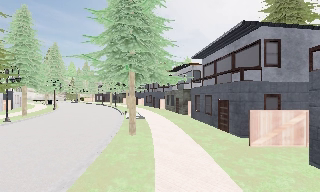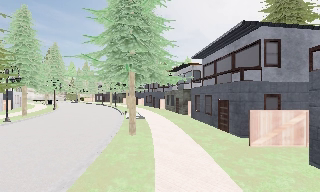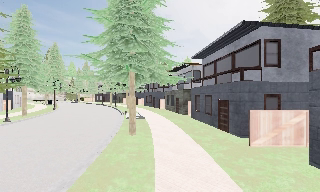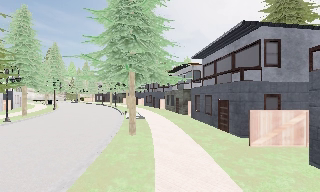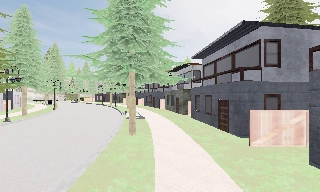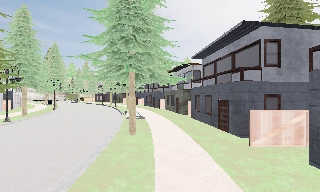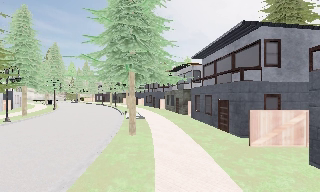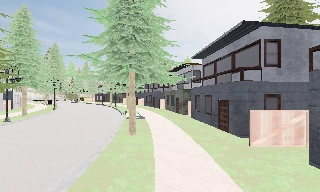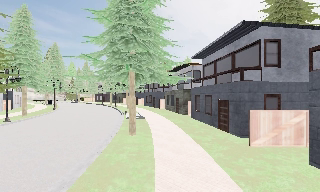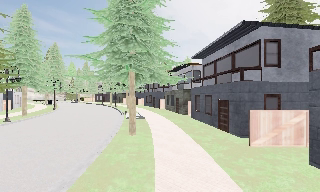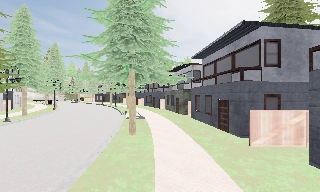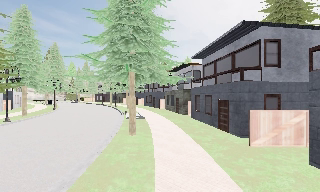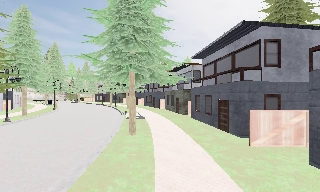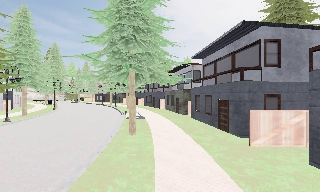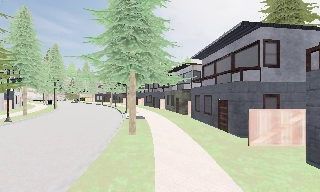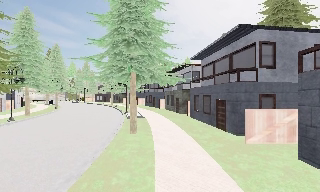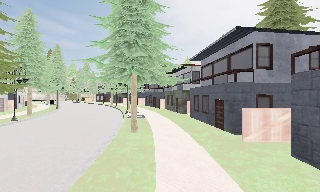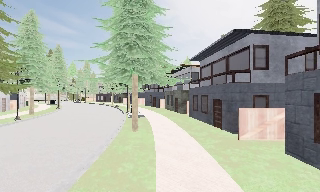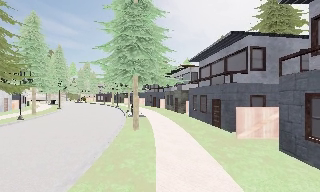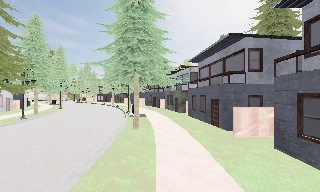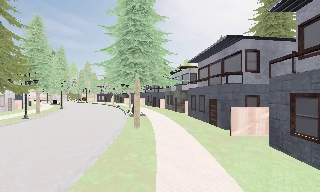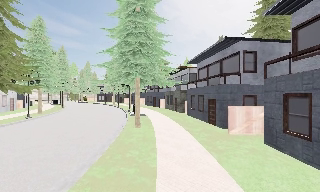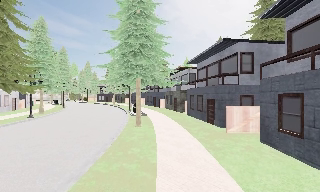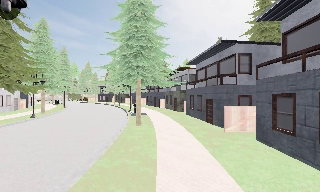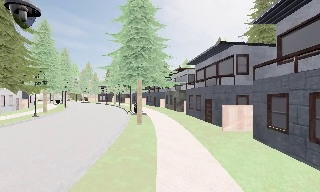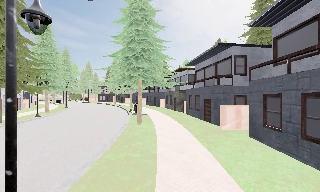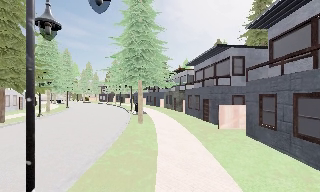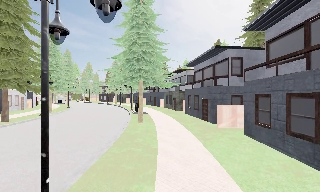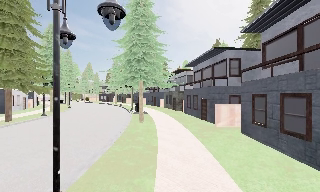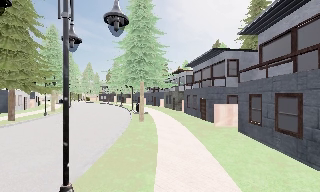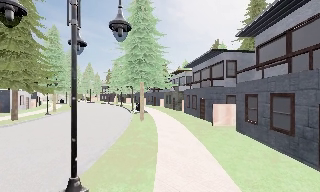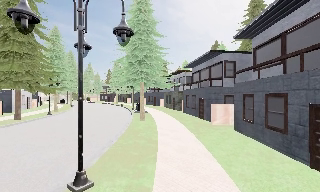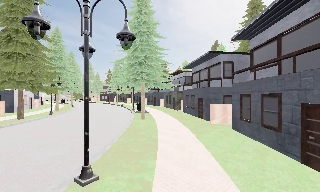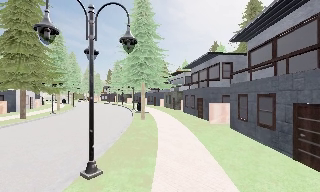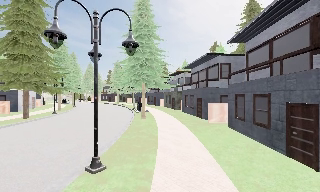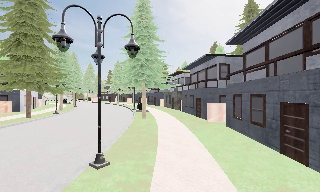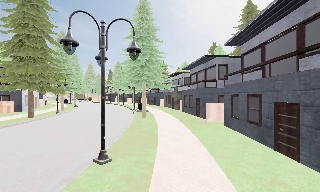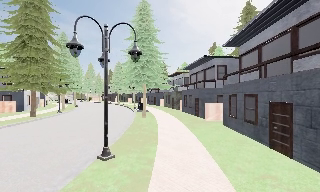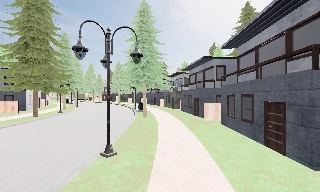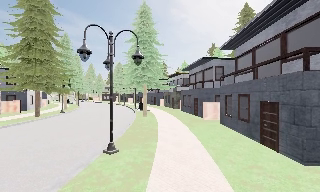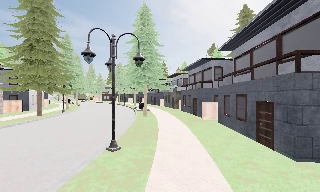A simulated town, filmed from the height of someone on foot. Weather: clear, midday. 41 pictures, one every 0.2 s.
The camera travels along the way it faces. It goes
backward.
0.0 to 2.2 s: The camera keeps its place and its aim.
2.2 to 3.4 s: The camera travels backward, about 1 m, so what stands in front gets smaller. It gains speed.
3.4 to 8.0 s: The camera travels backward, about 7 m, so what stands in front gets smaller.
The film runs backward here.
